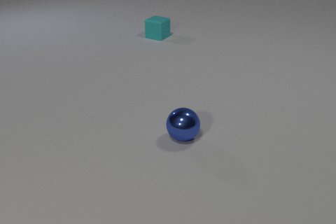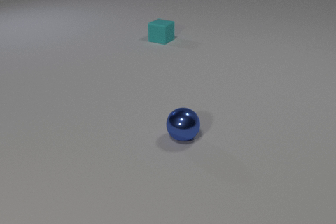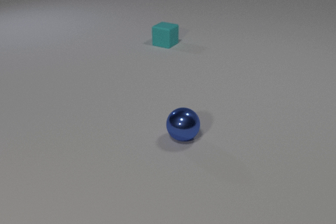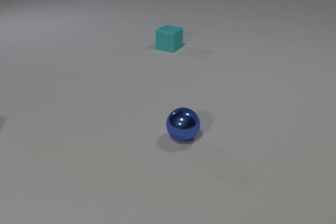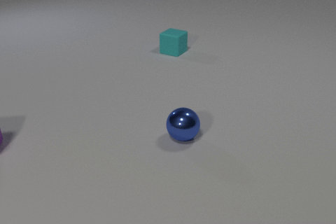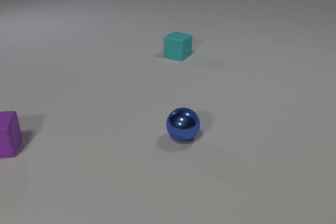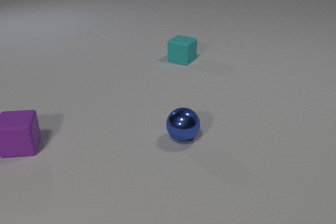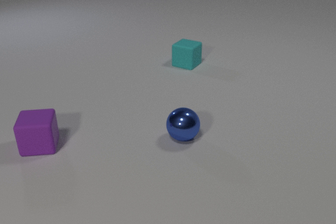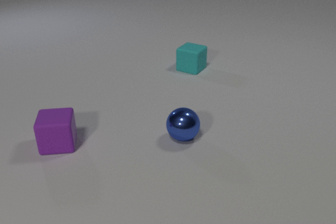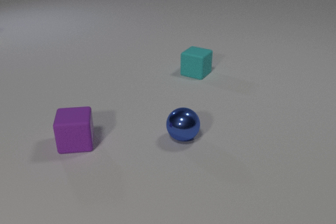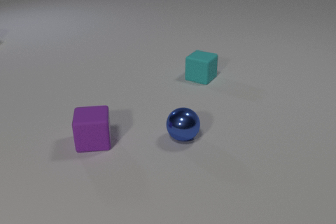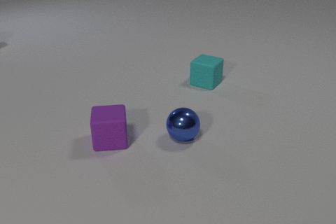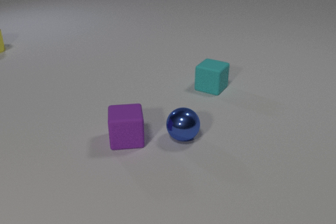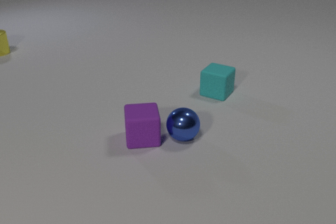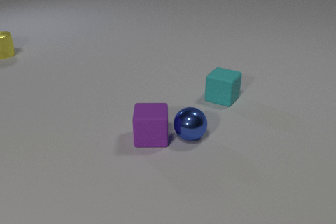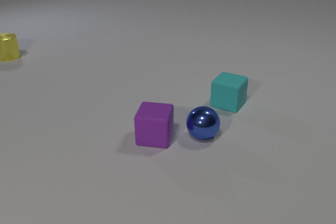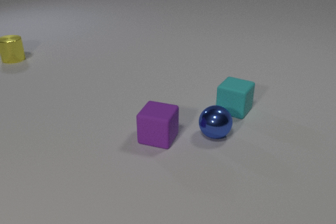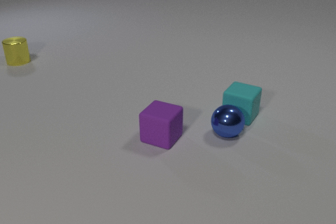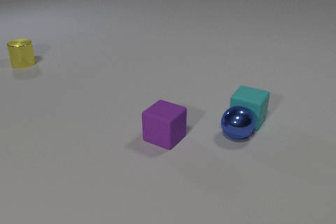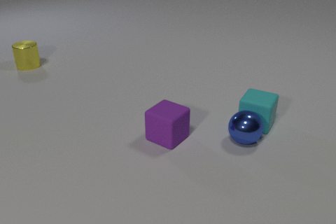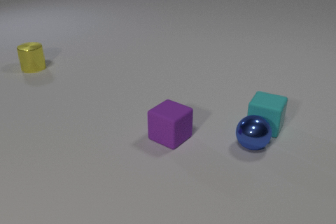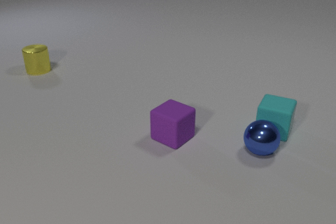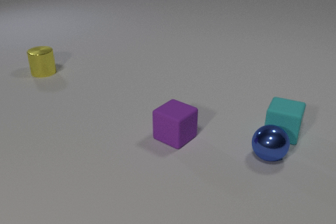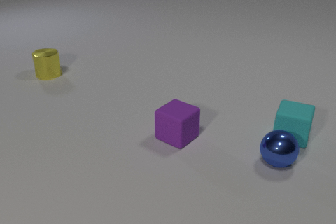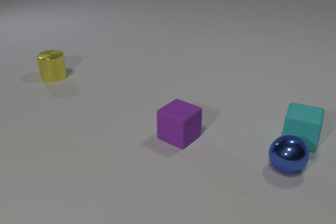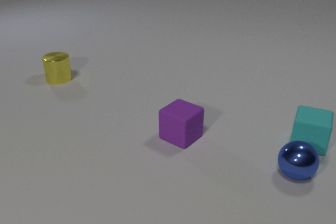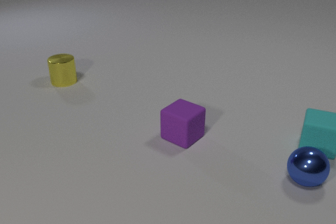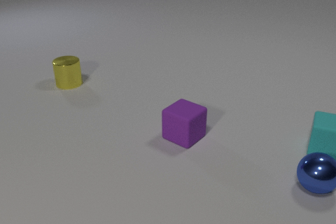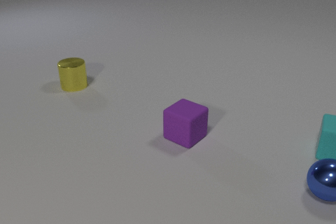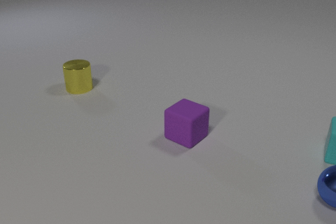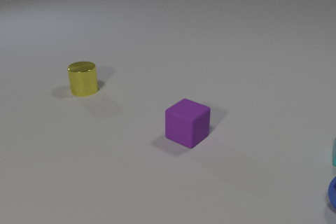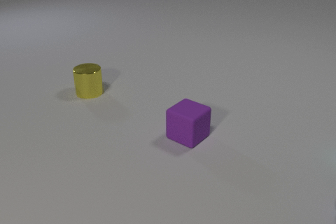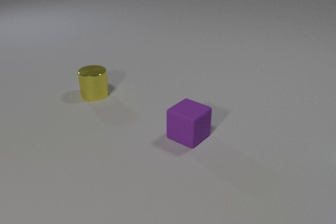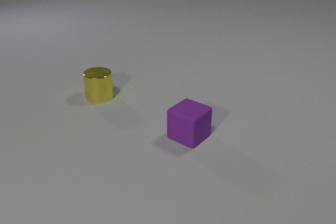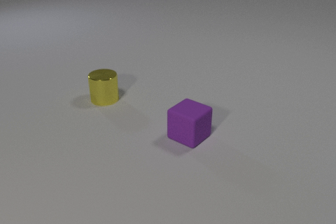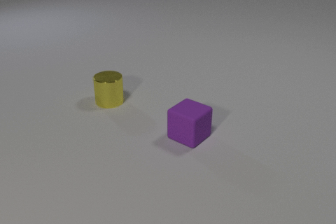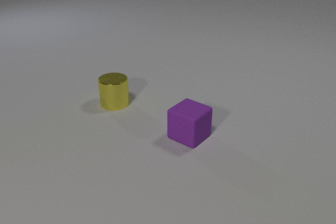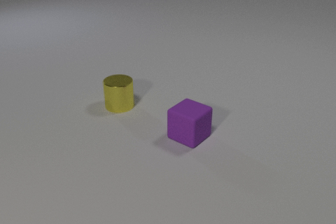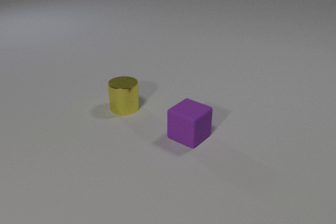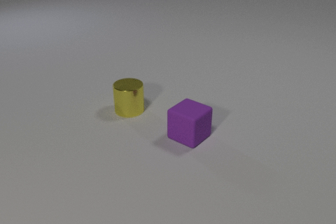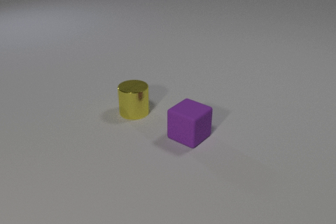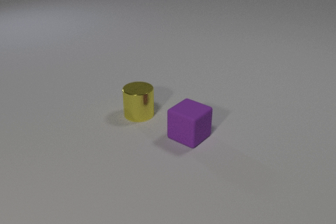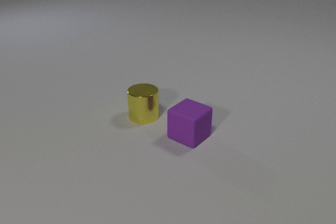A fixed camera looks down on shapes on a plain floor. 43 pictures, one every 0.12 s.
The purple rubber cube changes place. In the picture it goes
to the right.
The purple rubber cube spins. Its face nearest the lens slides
to the left.
0.00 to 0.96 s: The purple rubber cube comes in at the left edge, slides to the right. The cyan rubber cube slides toward the camera.
0.96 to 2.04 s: The purple rubber cube slides to the right, spins so that its near face slides to the left, clockwise seen from above. The blue metal sphere rolls to the right. The yellow metal cylinder comes in at the left edge, slides toward the camera and to the right. The cyan rubber cube slides toward the camera and to the right. The purple rubber cube and the blue metal sphere collide.
2.04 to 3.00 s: The purple rubber cube slides to the right. The blue metal sphere rolls to the right and toward the camera. The yellow metal cylinder slides toward the camera and to the right. The cyan rubber cube slides to the right and toward the camera. The blue metal sphere and the cyan rubber cube collide.
3.00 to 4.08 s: The purple rubber cube slides to the right. The blue metal sphere rolls to the right and toward the camera, leaves at the right edge. The yellow metal cylinder slides toward the camera and to the right. The cyan rubber cube slides to the right, leaves at the right edge.
4.08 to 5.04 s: The yellow metal cylinder slides toward the camera and to the right.
What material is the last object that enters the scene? metal.
How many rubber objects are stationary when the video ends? 1.
What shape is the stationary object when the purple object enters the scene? sphere.
